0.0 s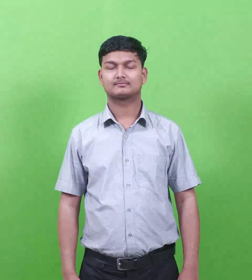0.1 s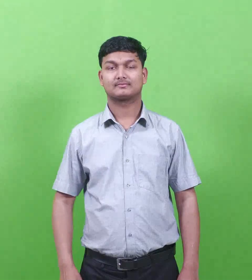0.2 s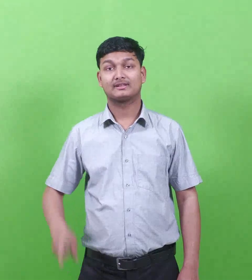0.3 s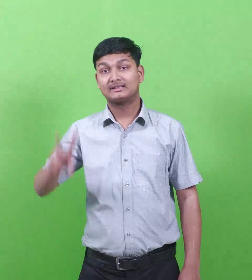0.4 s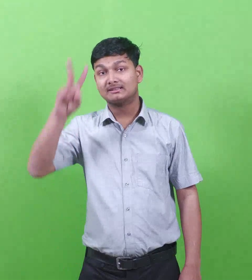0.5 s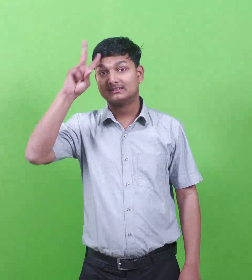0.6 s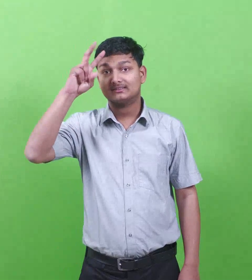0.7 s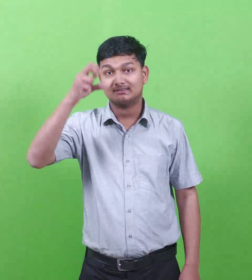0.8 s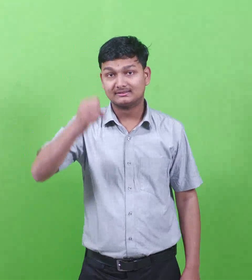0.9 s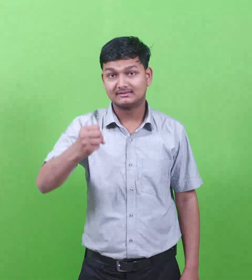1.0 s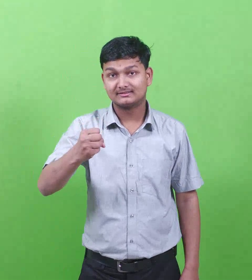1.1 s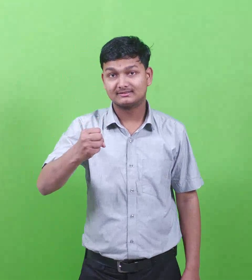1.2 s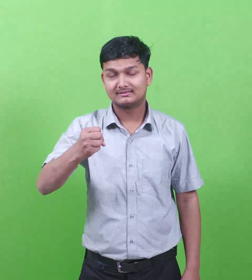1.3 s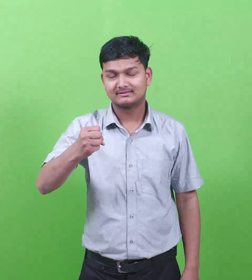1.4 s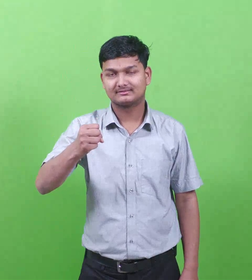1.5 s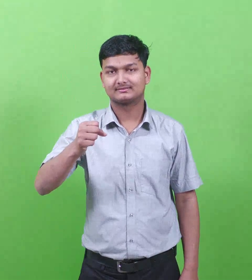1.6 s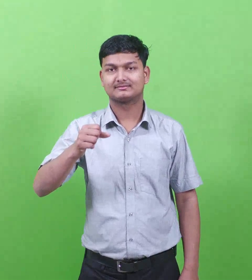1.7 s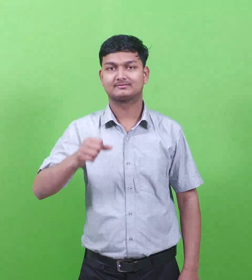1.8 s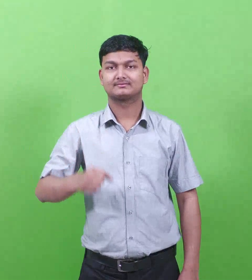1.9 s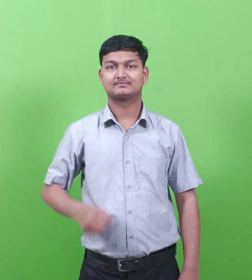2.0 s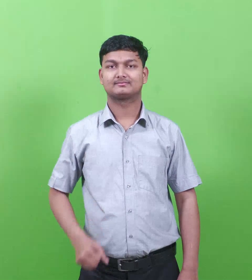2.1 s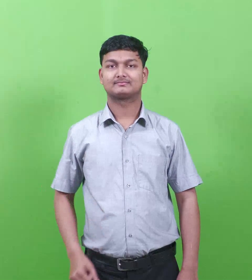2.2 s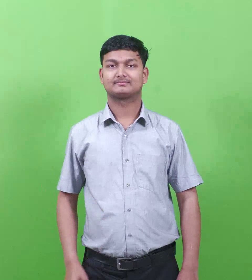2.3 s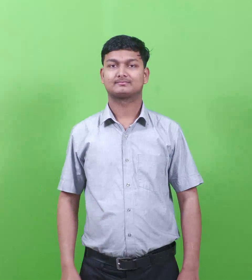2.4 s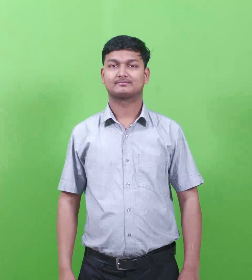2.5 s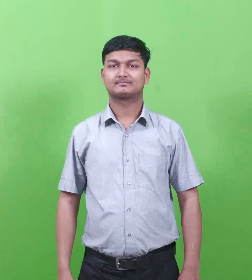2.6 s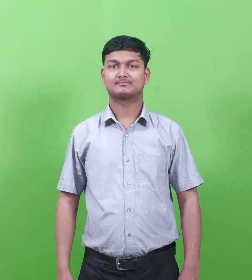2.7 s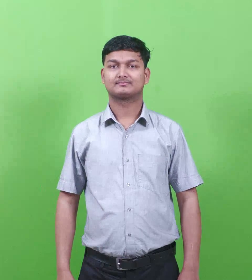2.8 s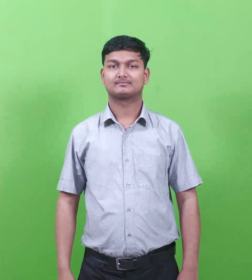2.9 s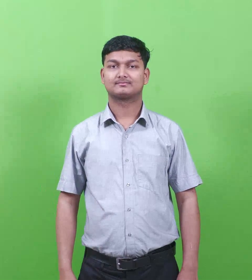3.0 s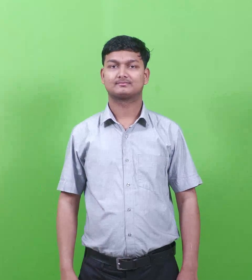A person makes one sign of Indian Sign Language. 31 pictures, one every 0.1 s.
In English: theophilus
